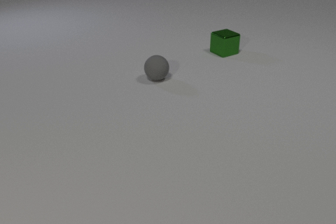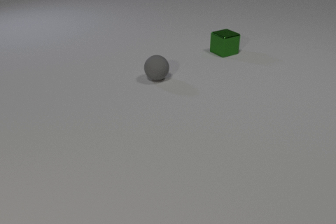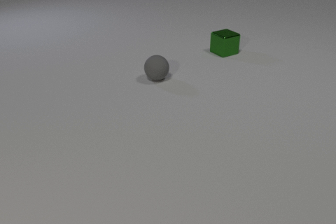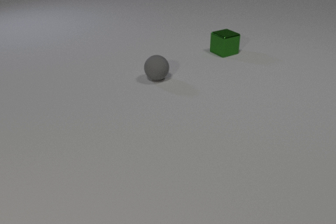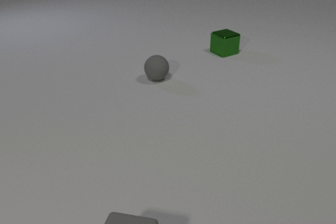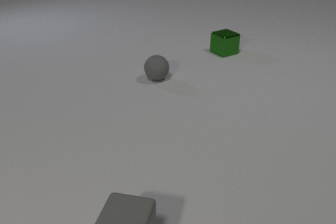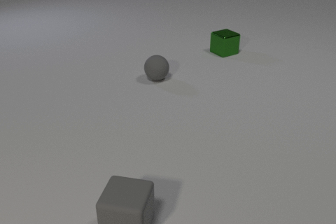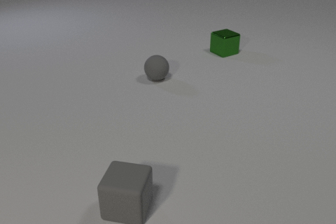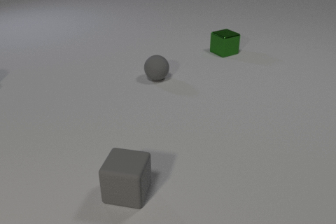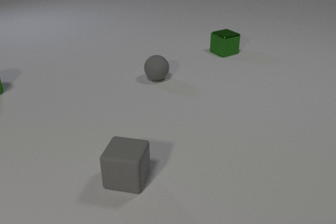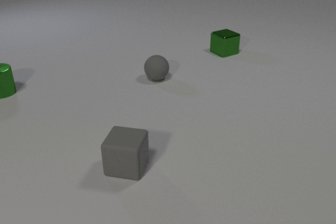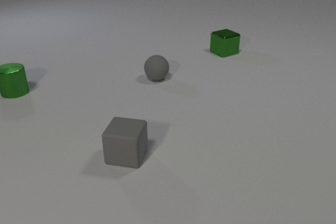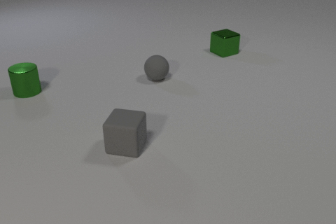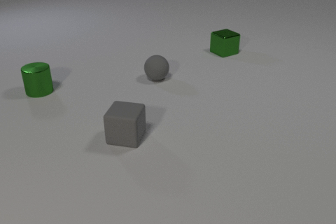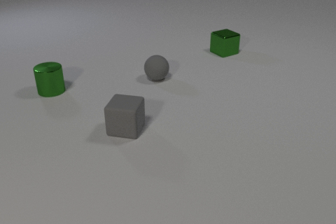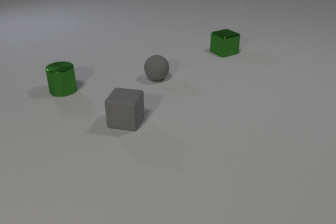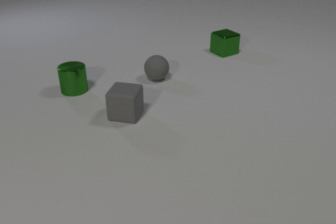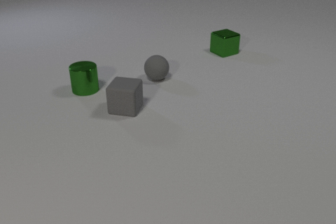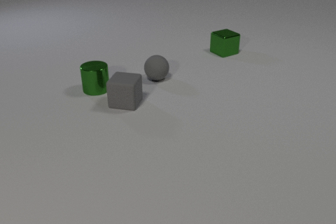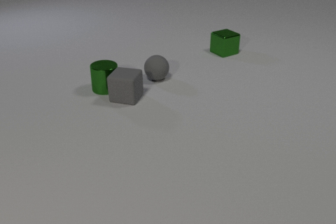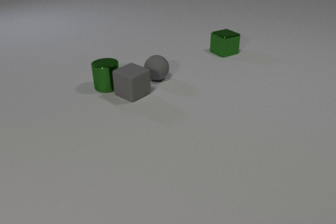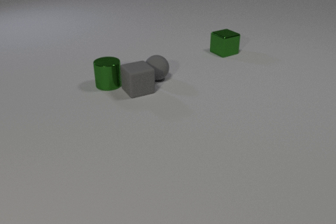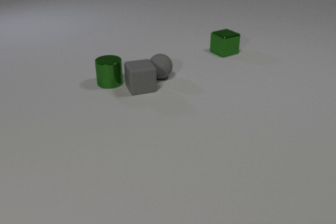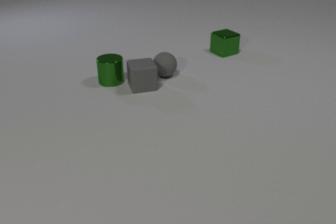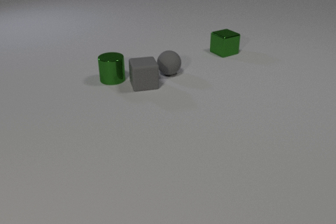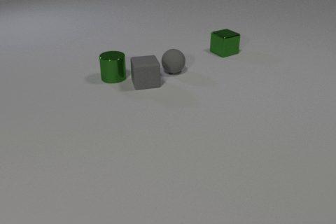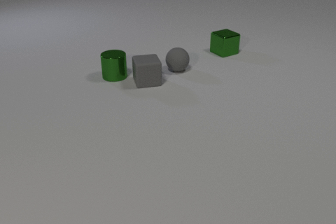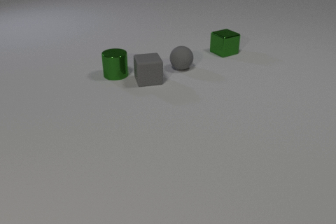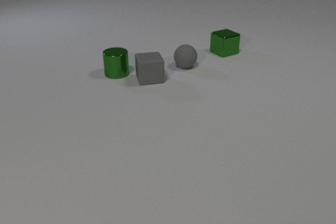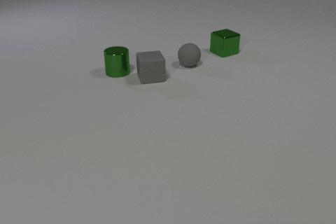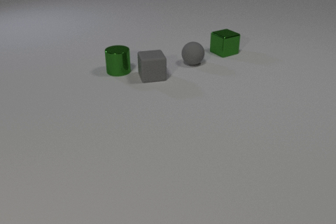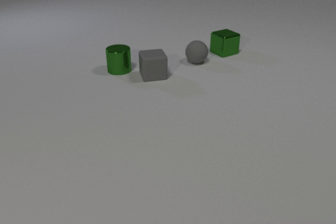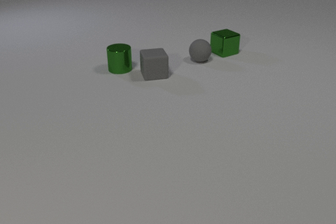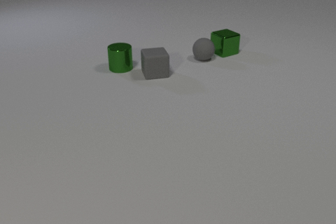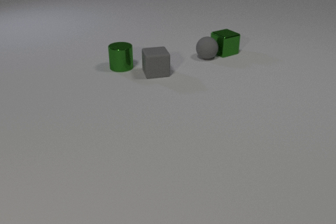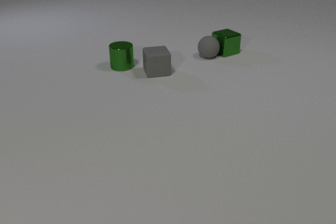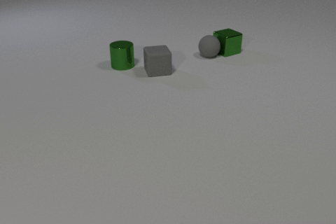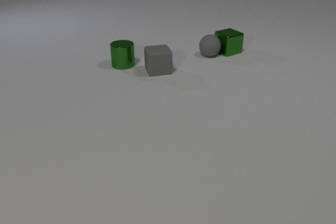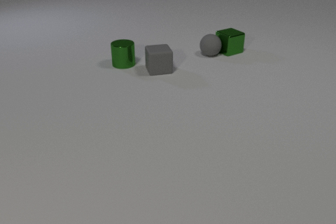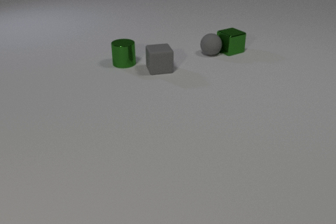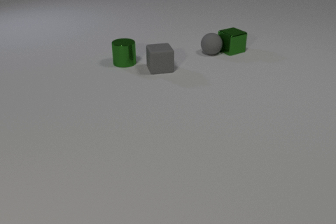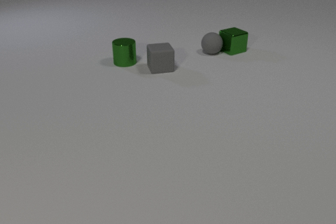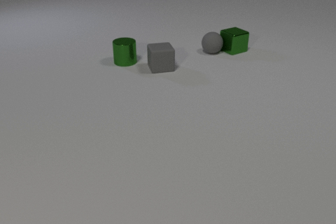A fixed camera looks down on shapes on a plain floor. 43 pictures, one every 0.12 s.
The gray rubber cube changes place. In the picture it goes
away from the camera.
The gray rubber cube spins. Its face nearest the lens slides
to the left.
0.00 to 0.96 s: The gray rubber cube comes in at the bottom edge, slides away from the camera.
0.96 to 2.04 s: The gray rubber cube slides away from the camera. The green metal cylinder comes in at the left edge, slides to the right.
2.04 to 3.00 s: The gray rubber cube slides away from the camera, spins clockwise seen from above by about 60 degrees, its near face sliding to the left. The green metal cylinder slides to the right and away from the camera. The gray rubber sphere rolls away from the camera and to the right. The gray rubber cube and the green metal cylinder collide. The gray rubber cube and the gray rubber sphere collide.
3.00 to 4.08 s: The gray rubber cube slides away from the camera and to the right. The green metal cylinder slides away from the camera. The gray rubber sphere rolls away from the camera and to the right.
4.08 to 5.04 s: The gray rubber cube slides away from the camera. The green metal cylinder slides away from the camera. The gray rubber sphere rolls away from the camera. The green metal cube slides to the right and away from the camera. The gray rubber sphere and the green metal cube collide.
How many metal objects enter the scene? 1.
What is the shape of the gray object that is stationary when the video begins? sphere.
What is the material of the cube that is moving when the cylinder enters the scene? rubber.
